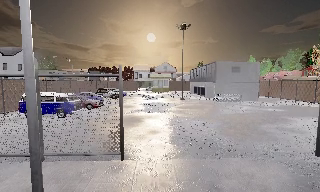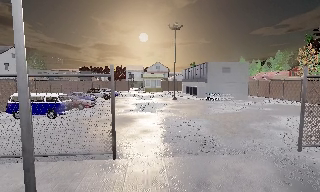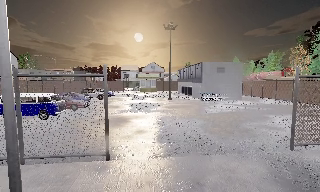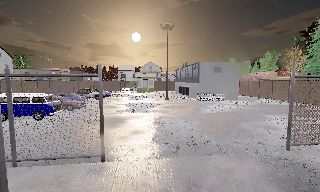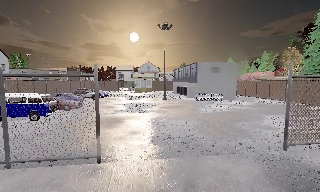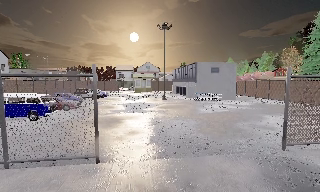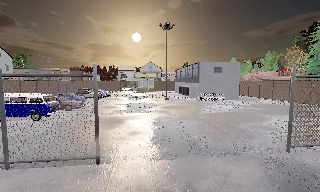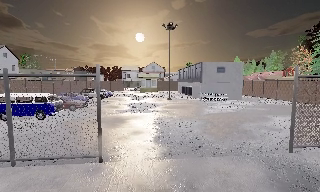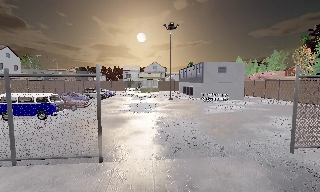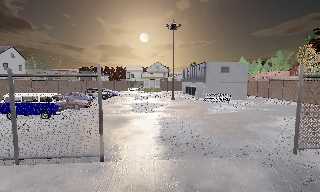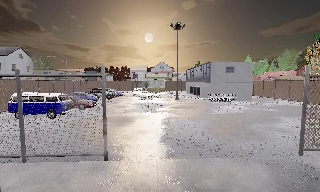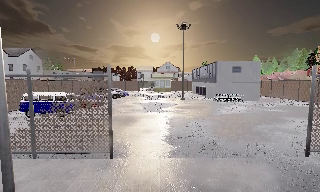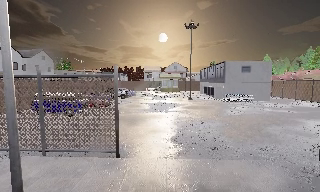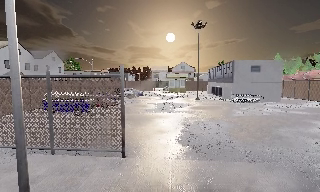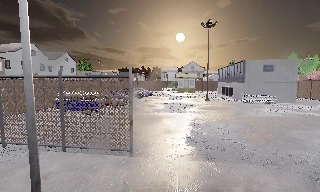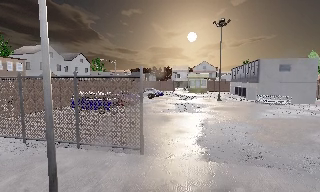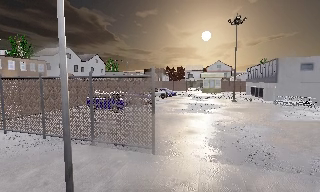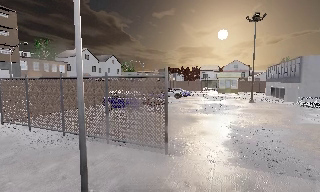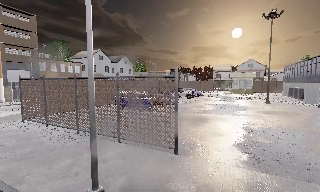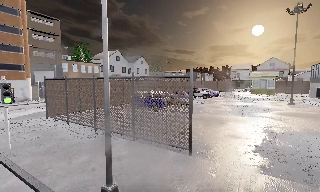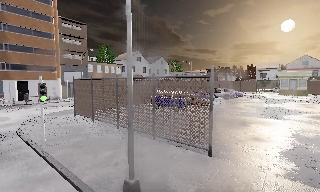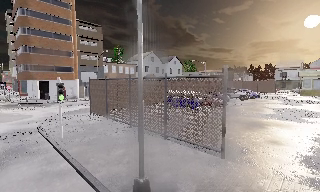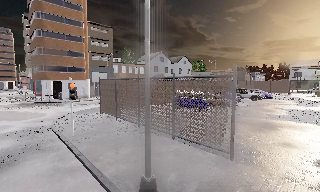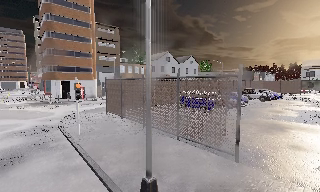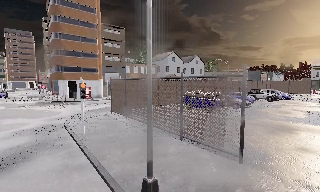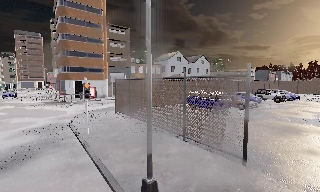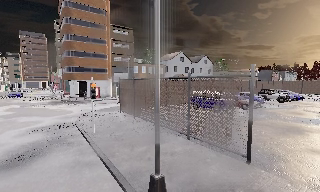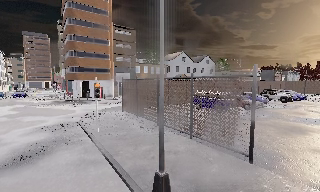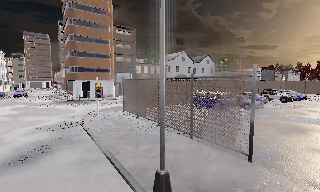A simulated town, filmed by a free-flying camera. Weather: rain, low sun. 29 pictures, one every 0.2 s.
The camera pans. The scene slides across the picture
to the right.
The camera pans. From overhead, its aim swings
counterclockwise.
0.0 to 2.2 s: The camera travels to its right, about 0.5 m, so close, fixed things drift to the left.
2.2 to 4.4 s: The scene slides to the right, as the camera pans about 50 degrees to its left. It travels to its right, about 0.5 m.
4.4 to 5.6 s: The camera shifts only a little, or ends up much as it began.
The film runs backward here.
